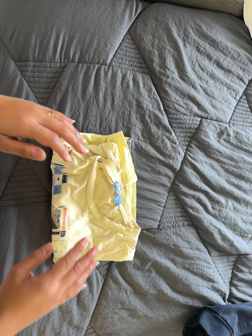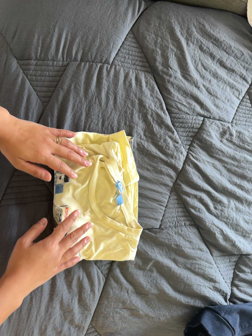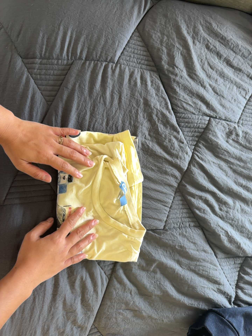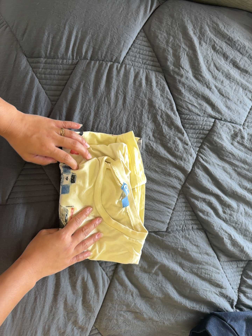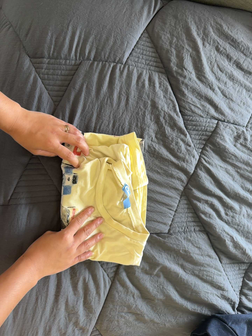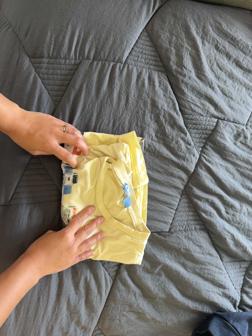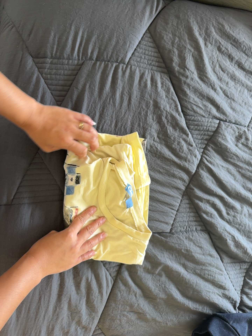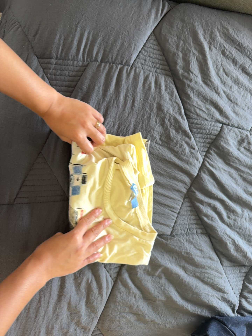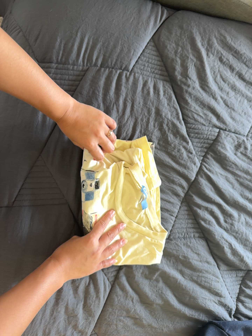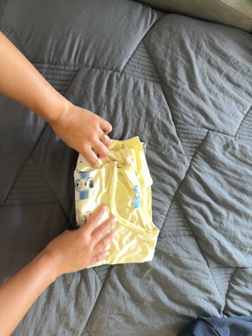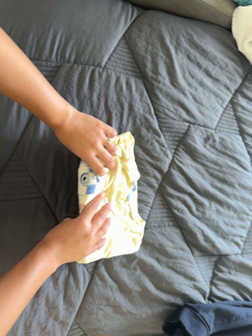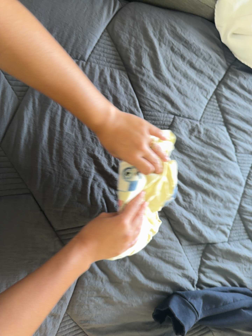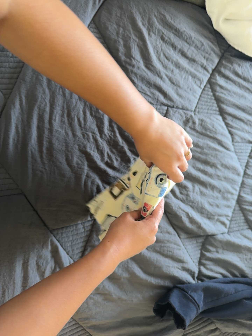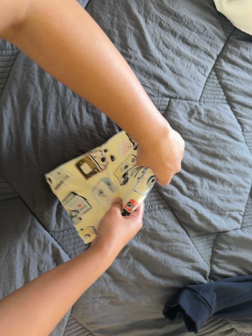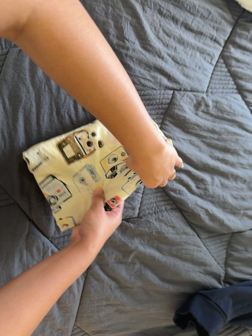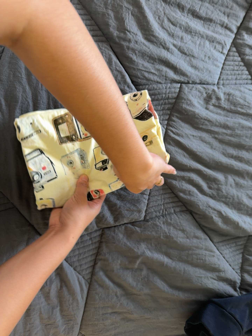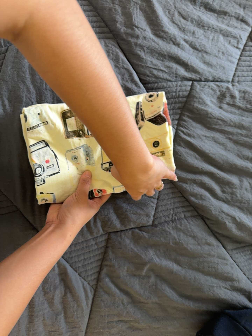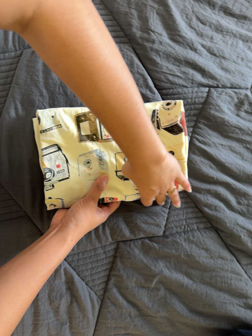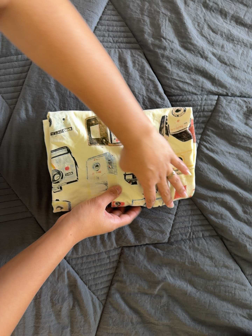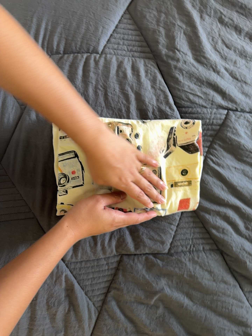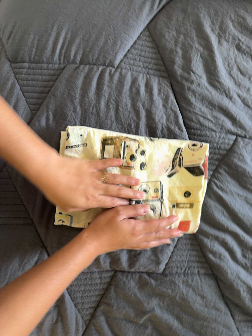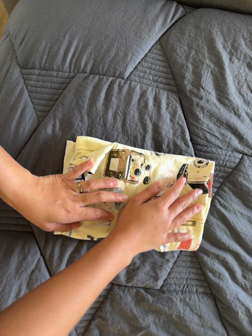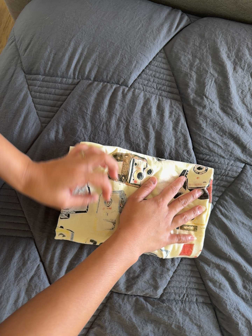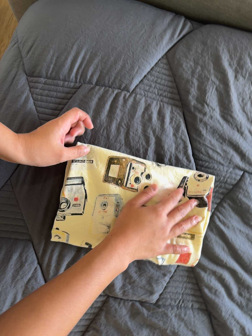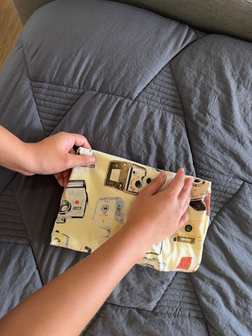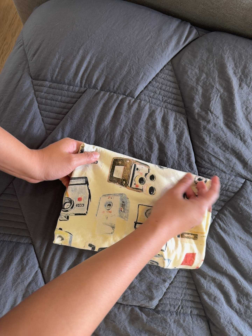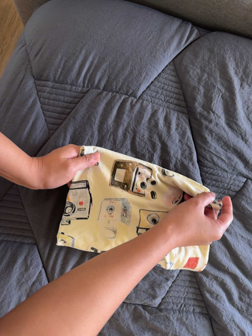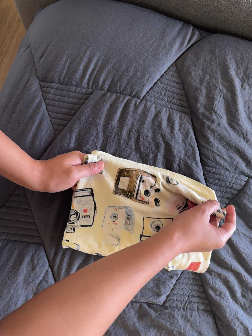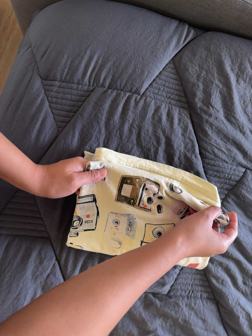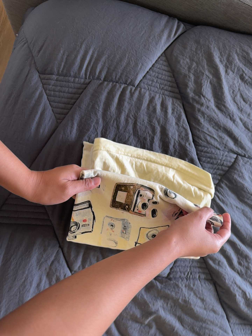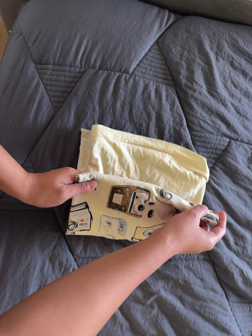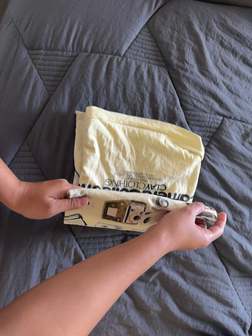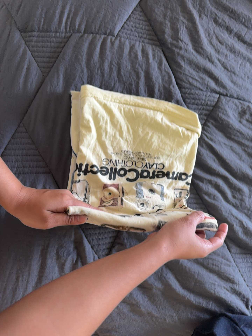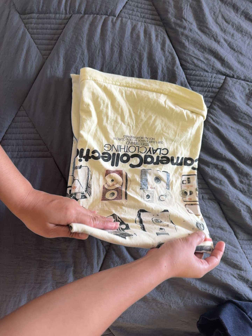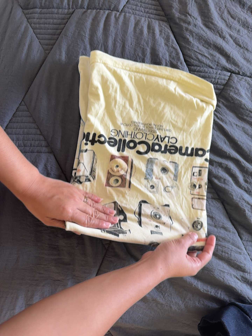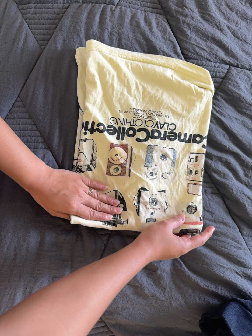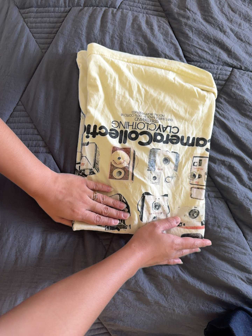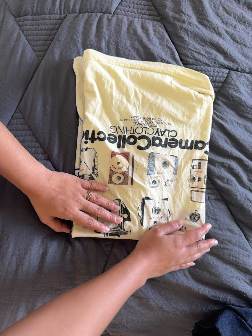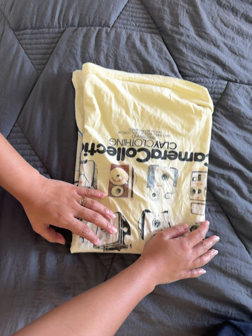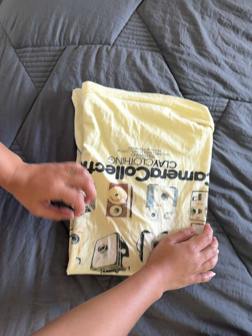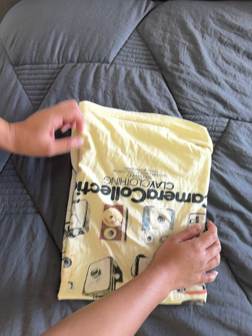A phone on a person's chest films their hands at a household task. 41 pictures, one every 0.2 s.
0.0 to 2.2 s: The camera shifts only a little, or ends up much as it began.
2.2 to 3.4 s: The camera pans to its left by about 15 degrees. It travels forward and to its right, about 18 cm, so what stands in front looms larger.
3.4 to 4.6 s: The camera travels toward the top of its view, about 6 cm, so close, fixed things drift downward. It rolls about its line of sight by about 20 degrees, and the scene rotates clockwise.
4.6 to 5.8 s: The camera travels to its left, about 7 cm.
5.8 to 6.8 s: The camera travels toward the bottom of its view, about 14 cm, so close, fixed things drift upward.
6.8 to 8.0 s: The camera travels toward the top of its view, about 7 cm, so close, fixed things drift downward.
The film runs backward here.
